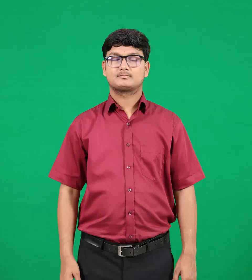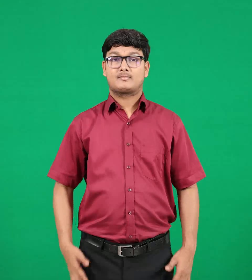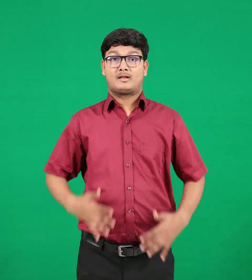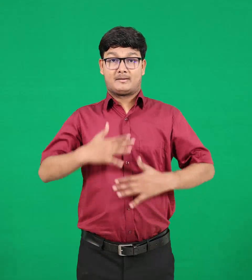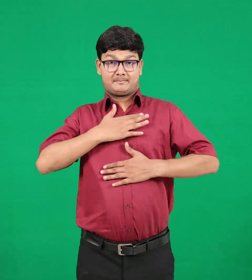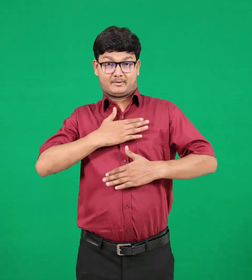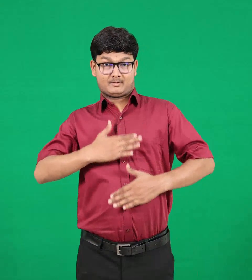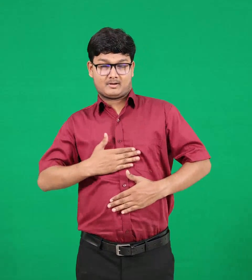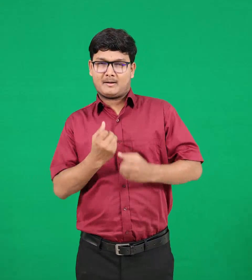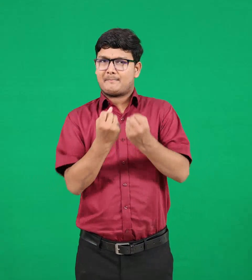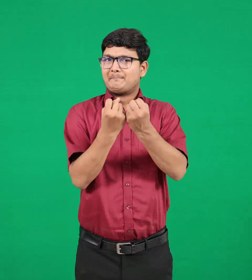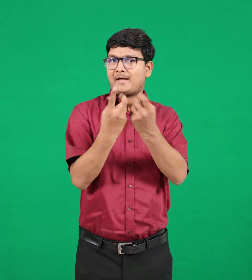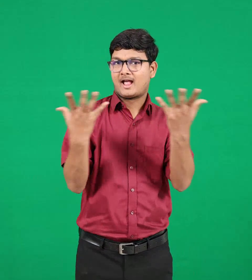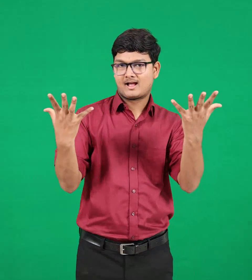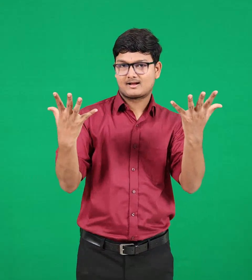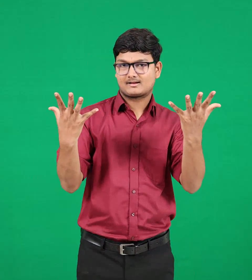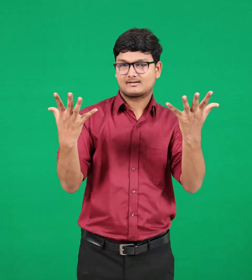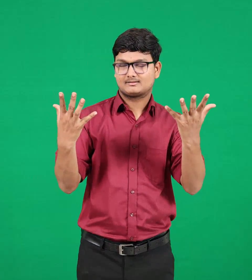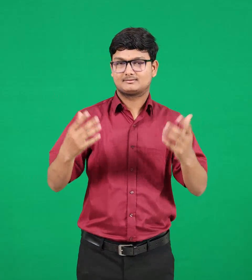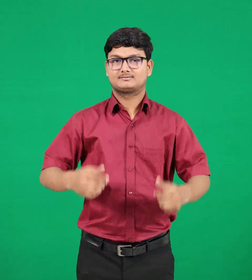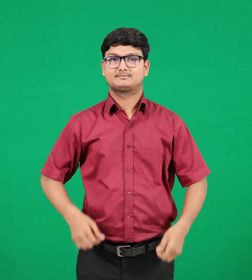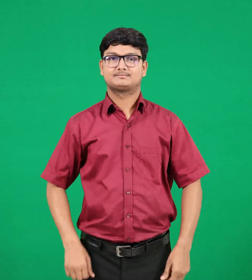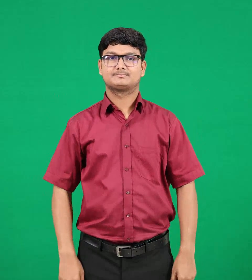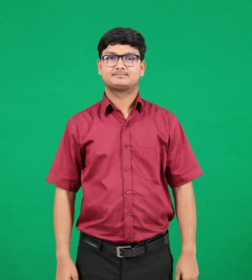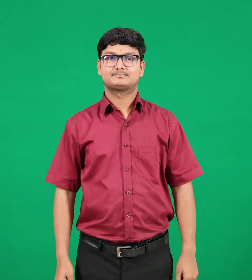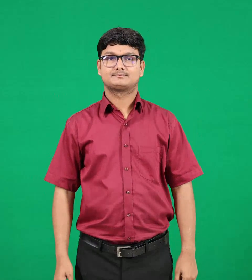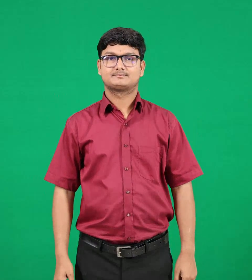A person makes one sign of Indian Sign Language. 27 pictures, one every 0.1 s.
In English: bodies
